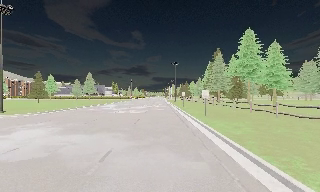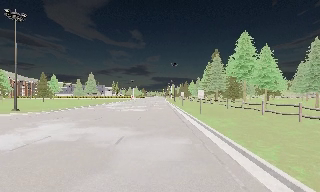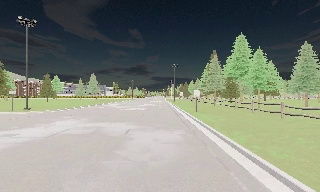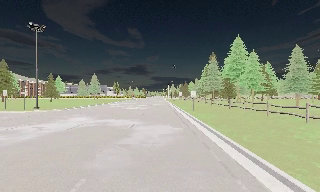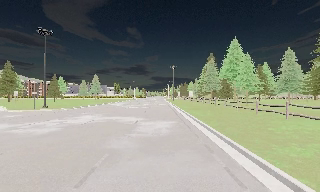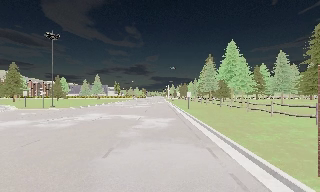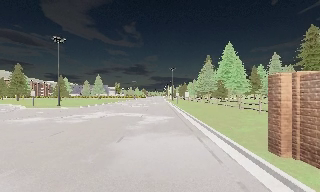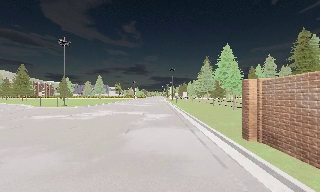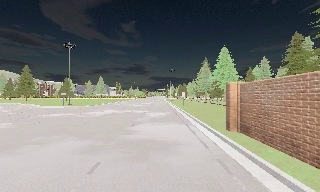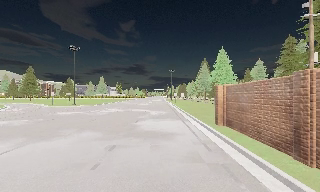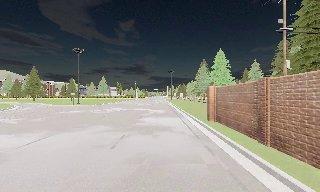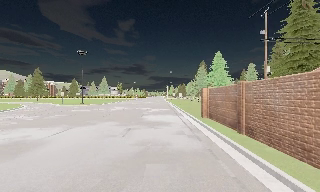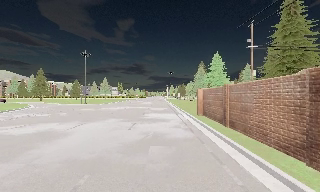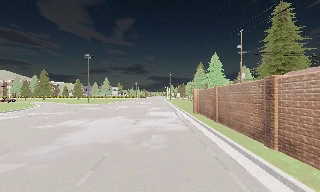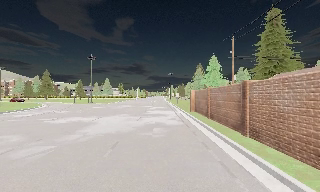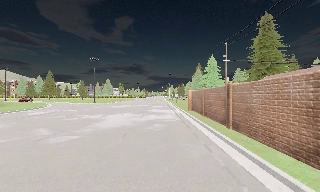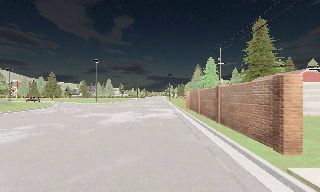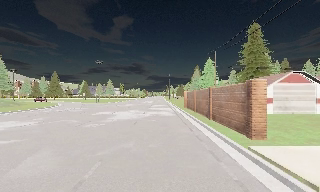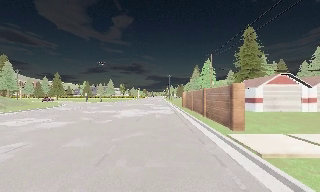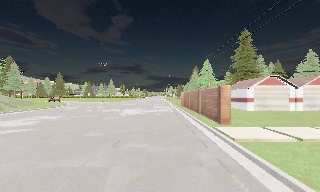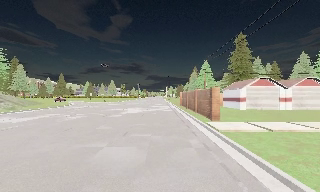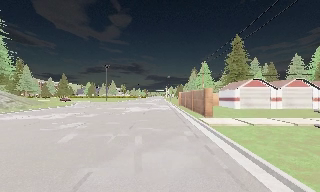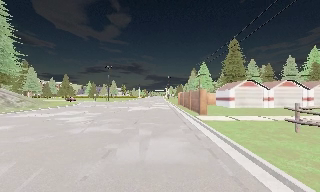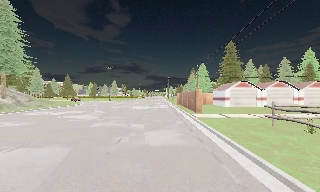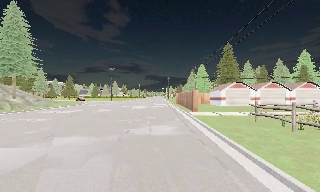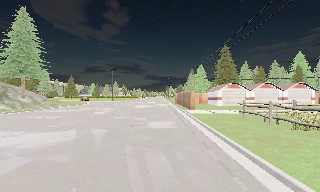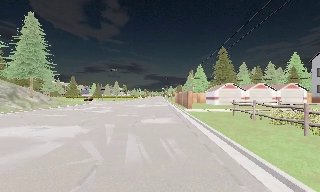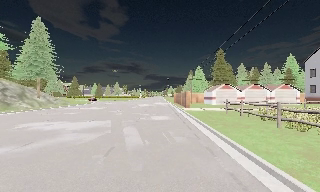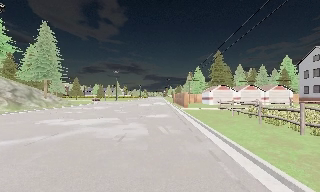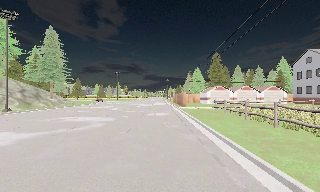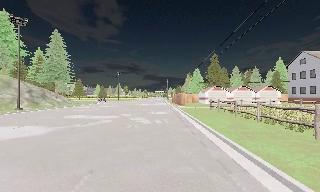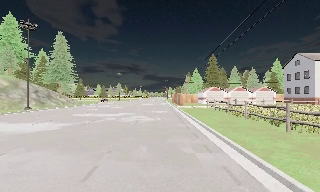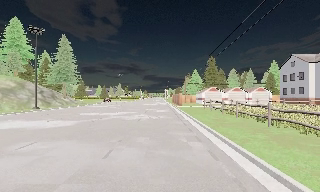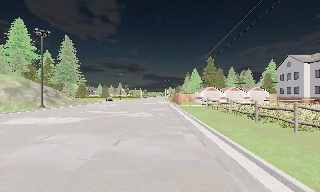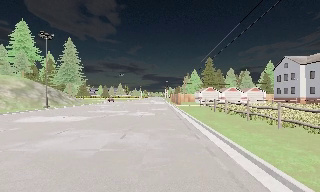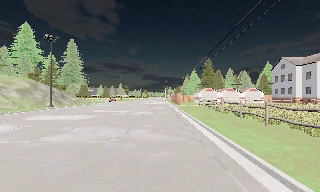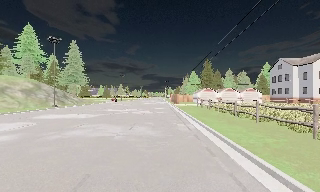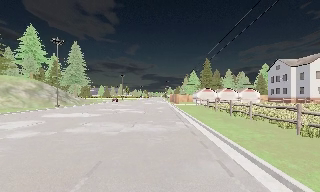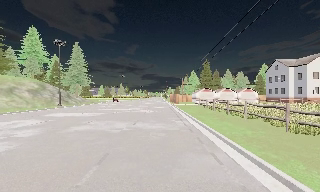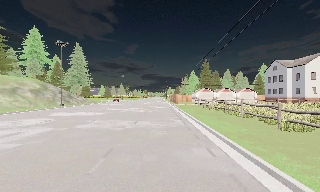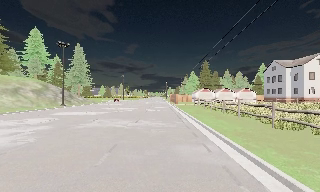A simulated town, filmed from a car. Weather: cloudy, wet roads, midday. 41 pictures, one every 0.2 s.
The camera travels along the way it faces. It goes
backward.
0.0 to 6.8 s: The camera travels backward, about 55 m, so what stands in front gets smaller.
6.8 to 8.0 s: The camera travels backward, about 4.5 m, so what stands in front gets smaller. It loses speed.
The film runs backward here.
